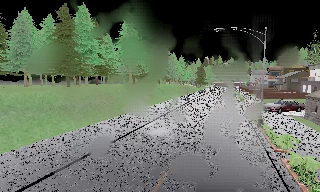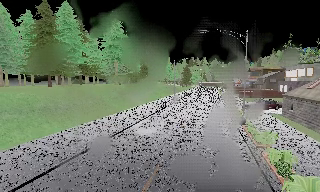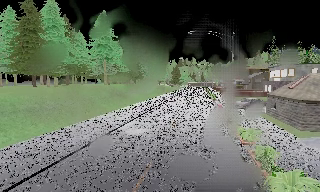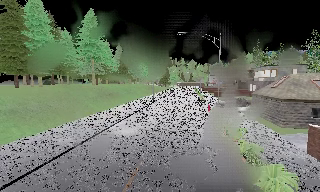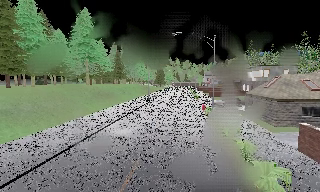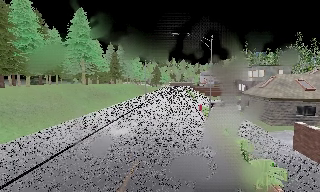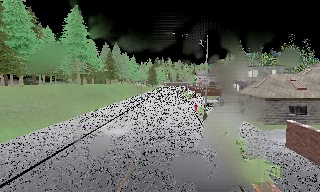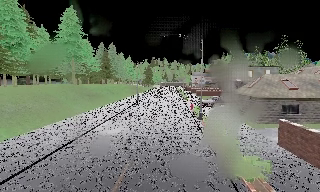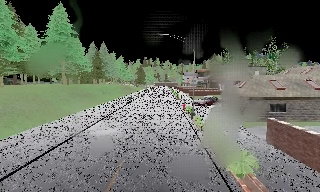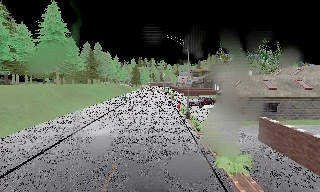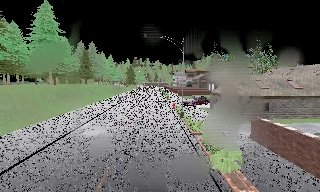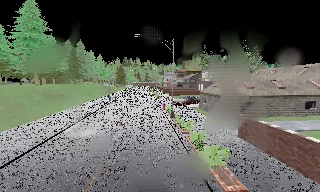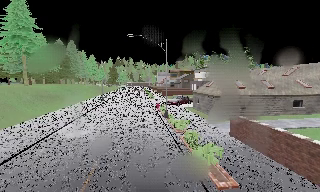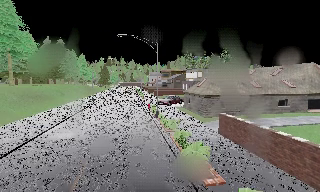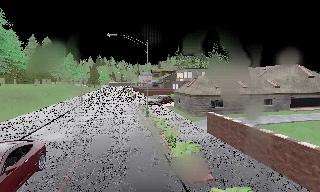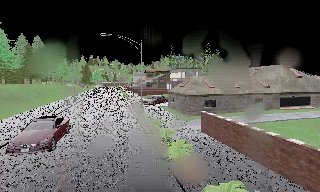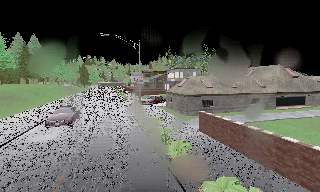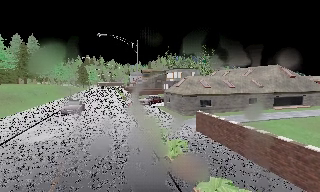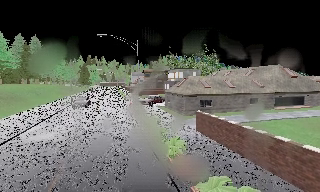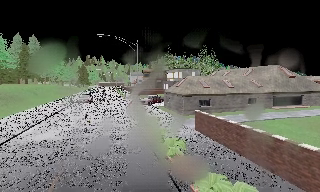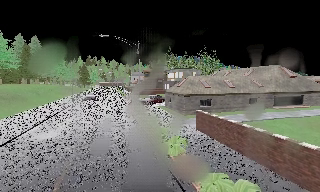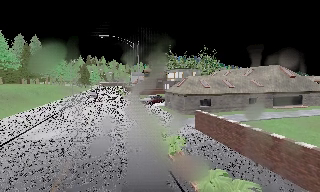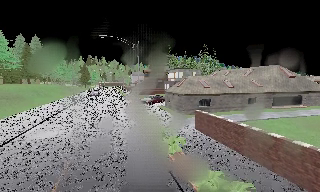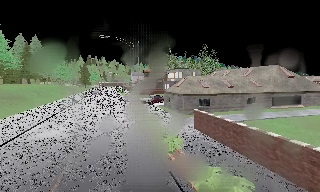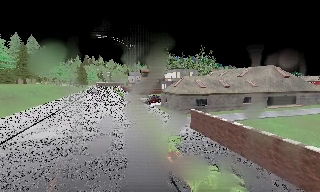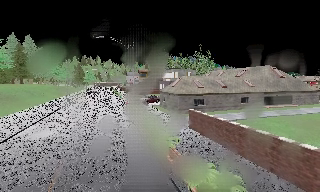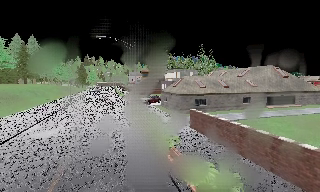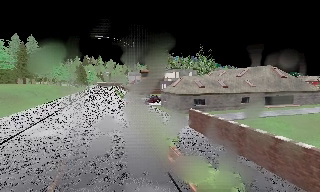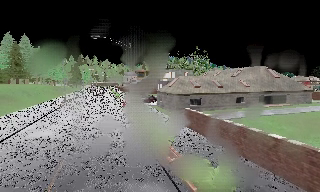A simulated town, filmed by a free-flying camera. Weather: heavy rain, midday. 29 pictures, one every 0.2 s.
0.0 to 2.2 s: The camera pans to its right, which is clockwise from overhead, by about 30 degrees. It travels backward, about 1 m, so what stands in front gets smaller.
2.2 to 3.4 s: The camera pans to its right, which is clockwise from overhead, by about 10 degrees. It travels backward, about 0.5 m, so what stands in front gets smaller.
3.4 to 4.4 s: The camera shifts only a little, or ends up much as it began.
4.4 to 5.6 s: The camera travels backward, about 0.5 m, so what stands in front gets smaller.
The film runs backward here.
